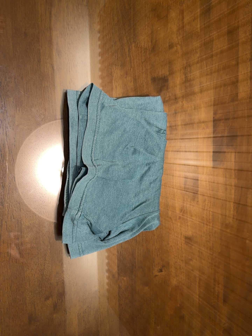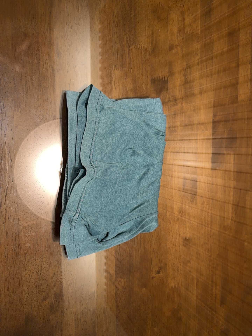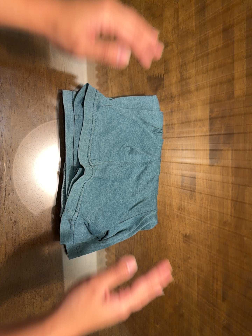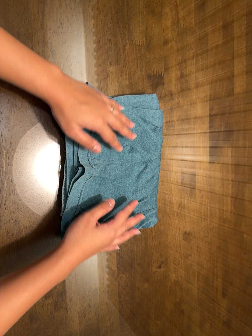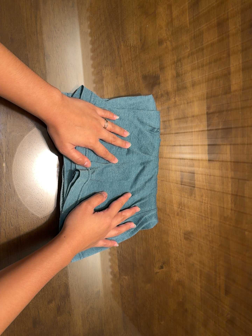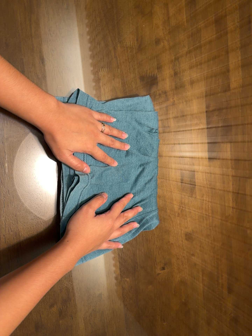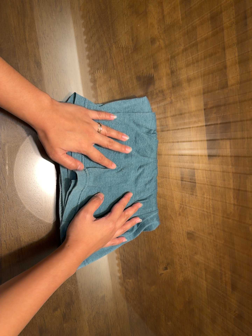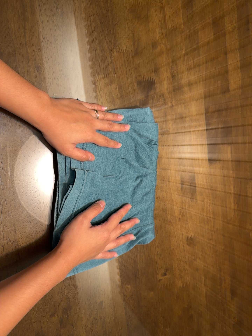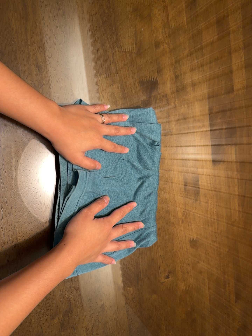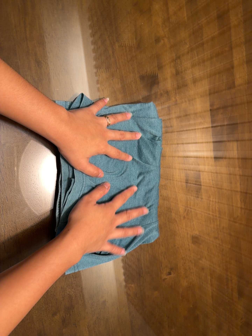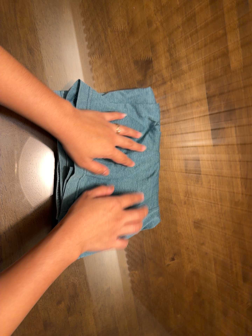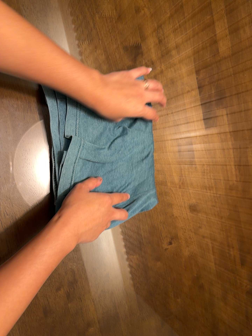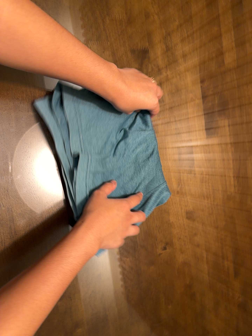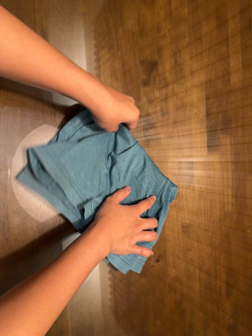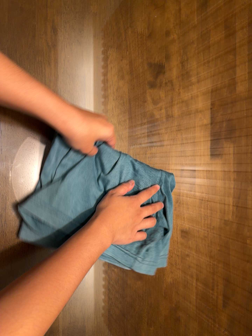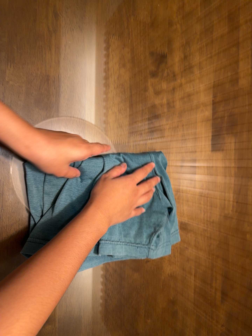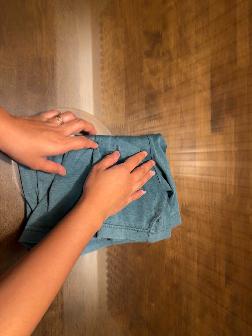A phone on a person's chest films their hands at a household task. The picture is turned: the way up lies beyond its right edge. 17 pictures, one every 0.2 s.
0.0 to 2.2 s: The camera rolls about its line of sight by about 10 degrees, and the scene rotates counterclockwise.
2.2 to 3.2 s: The camera travels toward the bottom of its view, about 7 cm. It rolls about its line of sight by about 10 degrees, and the scene rotates clockwise.
The film runs backward here.
